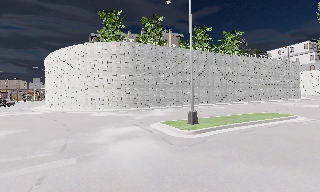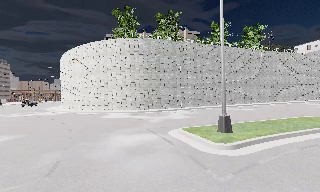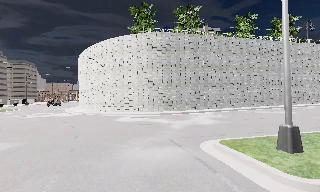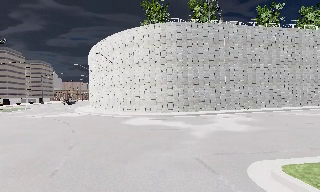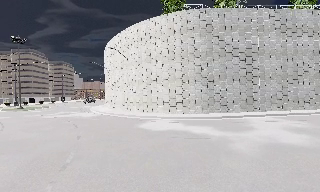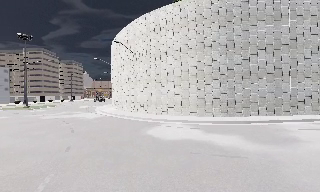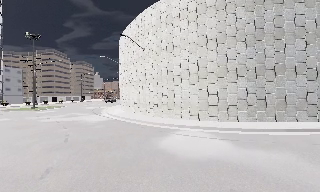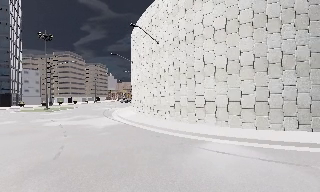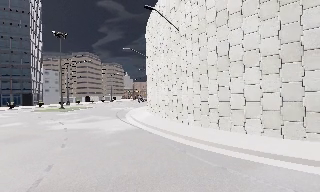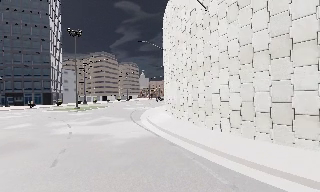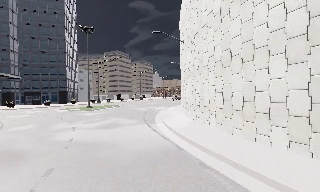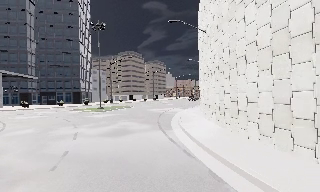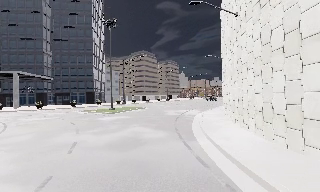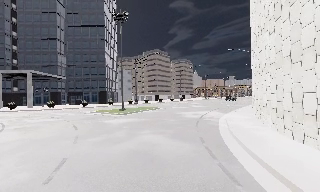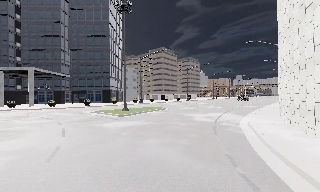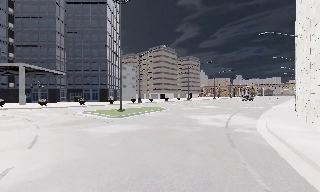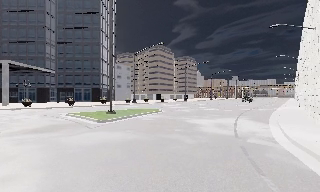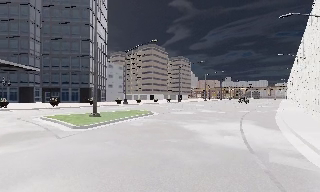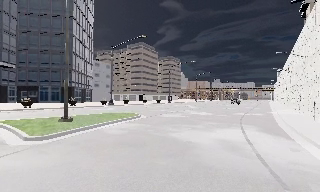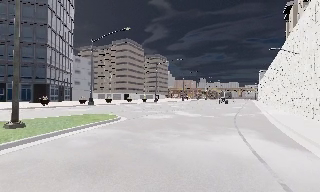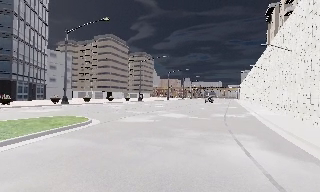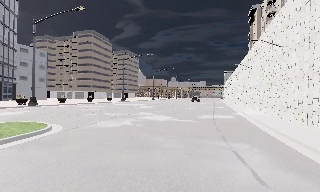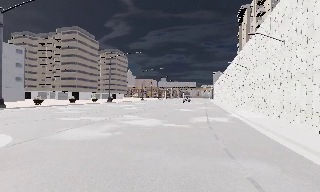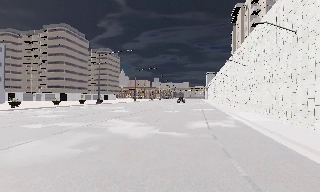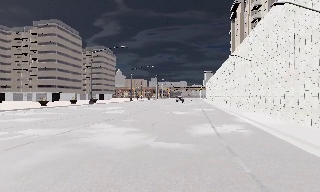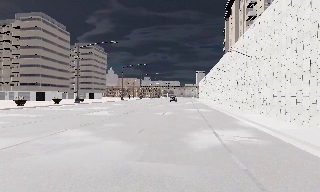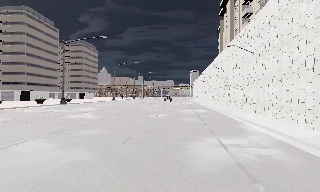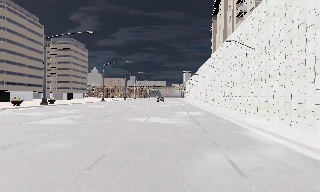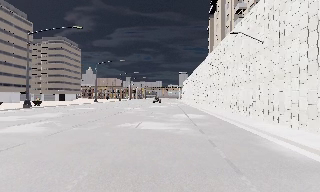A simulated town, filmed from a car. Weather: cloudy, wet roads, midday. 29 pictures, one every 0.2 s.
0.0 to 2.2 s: The scene slides to the right, as the camera pans about 55 degrees to its left. It travels forward, about 20 m.
2.2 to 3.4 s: The camera travels forward, about 11 m, so what stands in front looms larger.
3.4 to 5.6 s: The scene slides to the left, as the camera pans about 35 degrees to its right. It travels forward, about 20 m.
The film runs forward here.
